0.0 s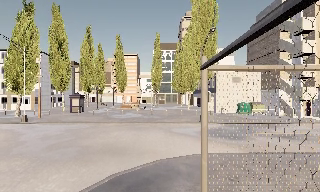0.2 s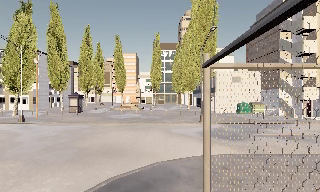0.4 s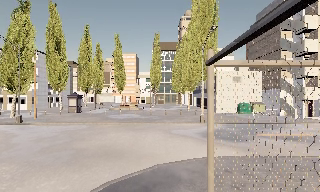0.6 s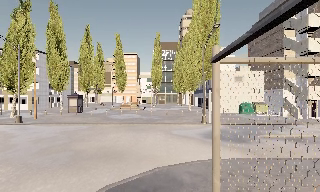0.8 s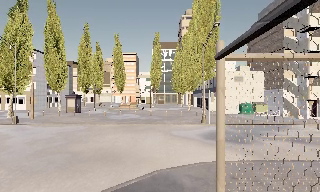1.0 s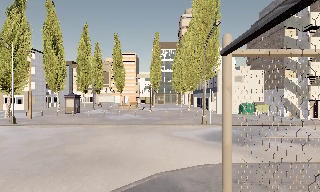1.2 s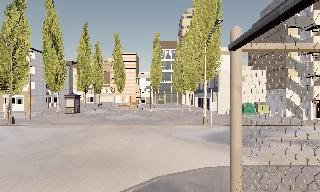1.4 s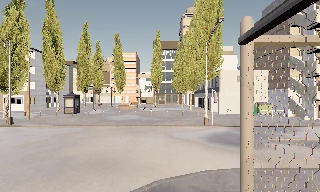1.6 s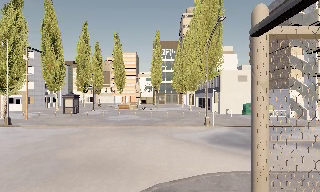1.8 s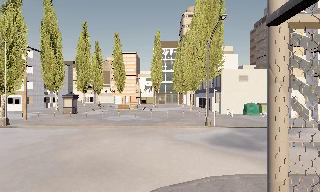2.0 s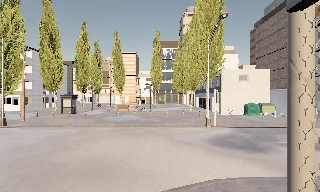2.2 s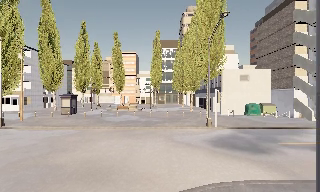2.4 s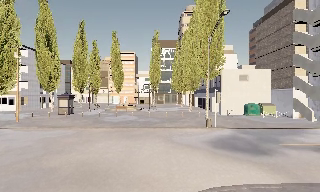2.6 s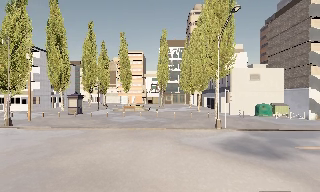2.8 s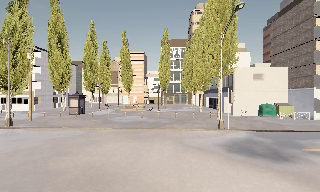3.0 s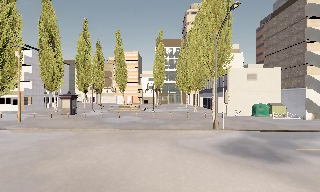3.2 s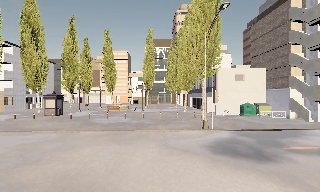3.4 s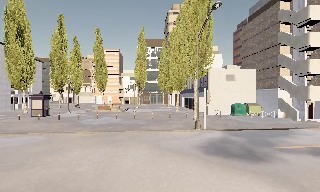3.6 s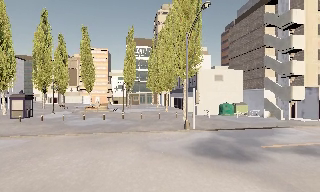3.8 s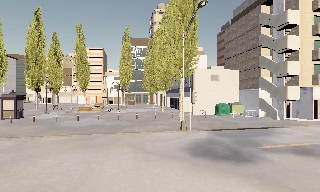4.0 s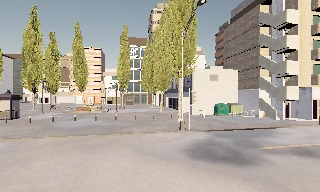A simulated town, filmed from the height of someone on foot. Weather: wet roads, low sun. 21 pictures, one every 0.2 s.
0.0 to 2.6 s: The camera travels forward, about 3 m, so what stands in front looms larger.
2.6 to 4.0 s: The scene slides to the left, as the camera pans about 15 degrees to its right. It travels forward, about 1.5 m, so what stands in front looms larger.
The film runs forward here.
